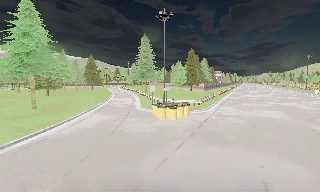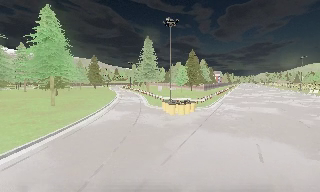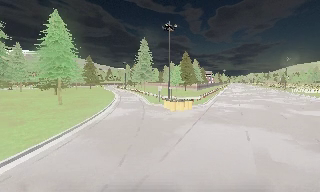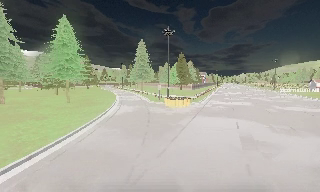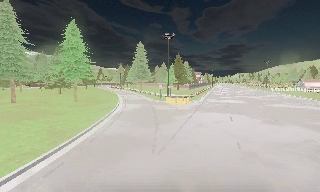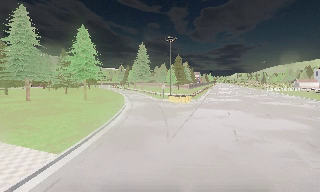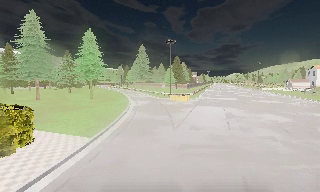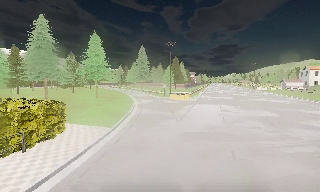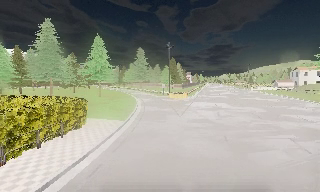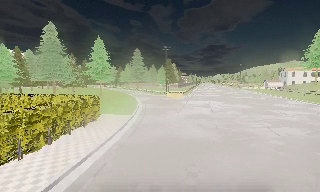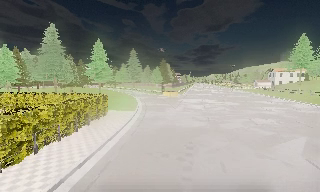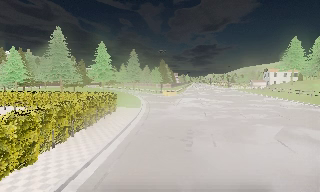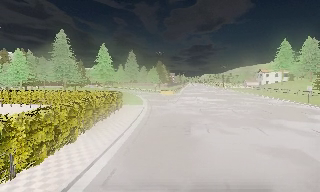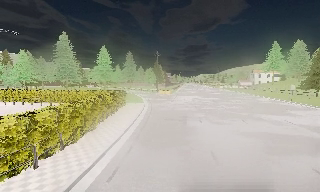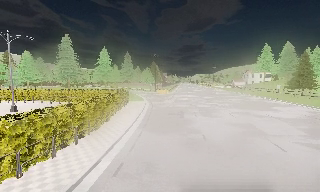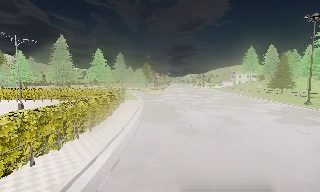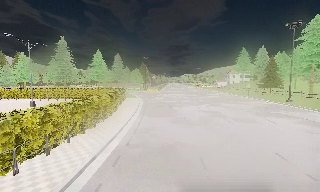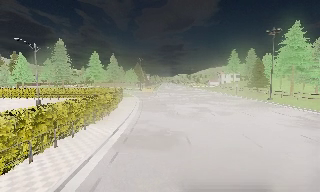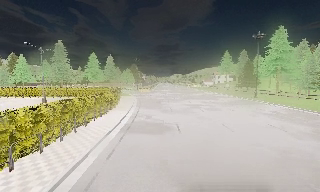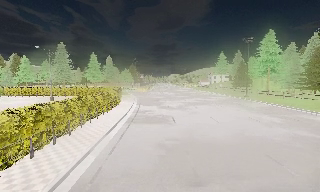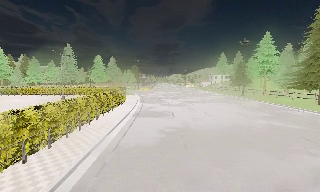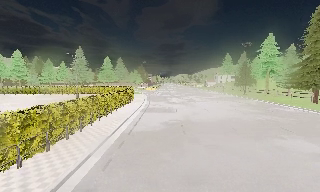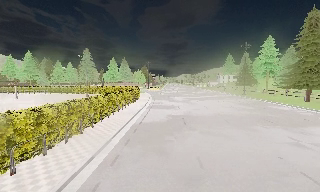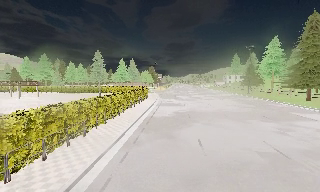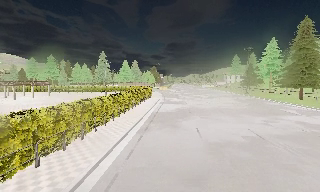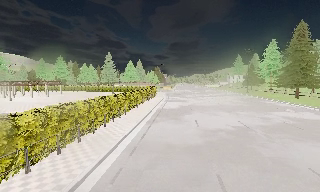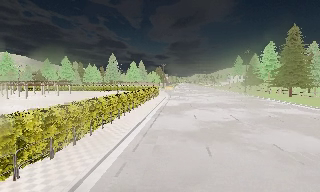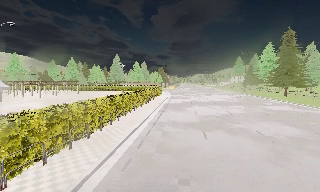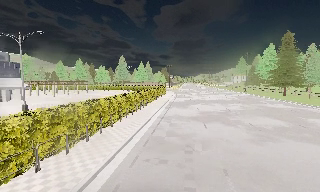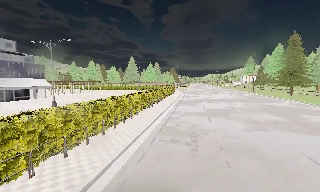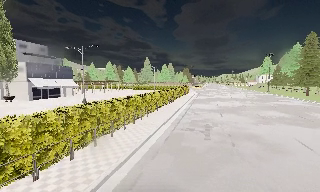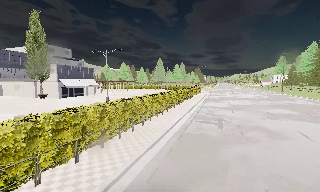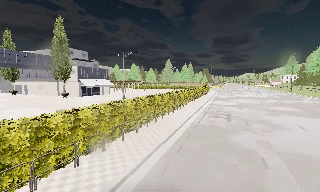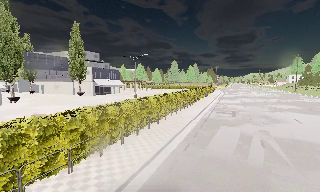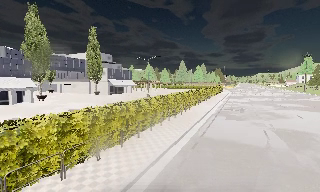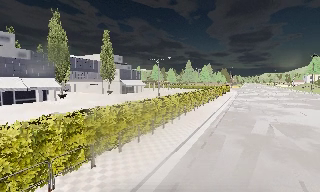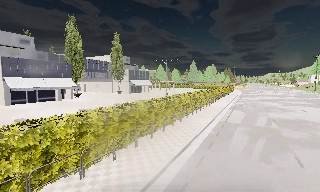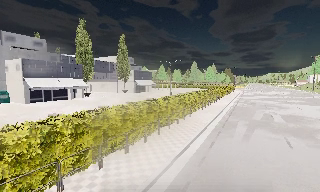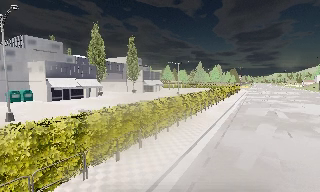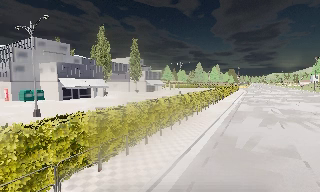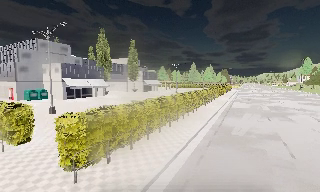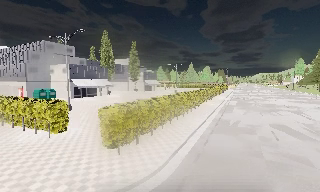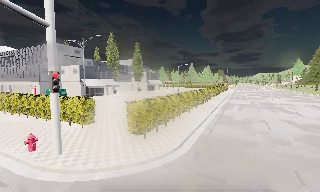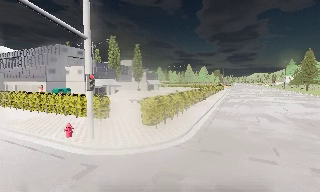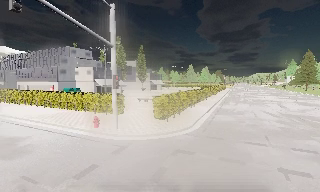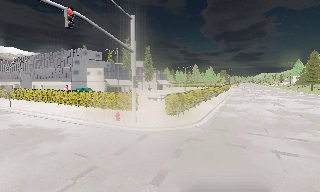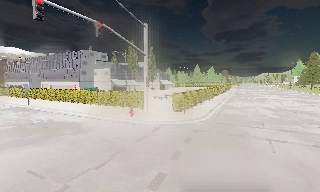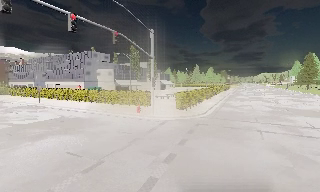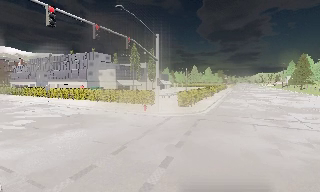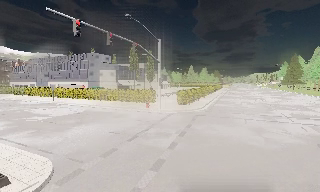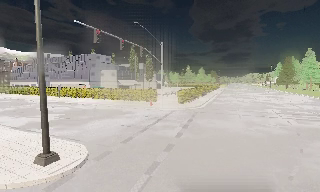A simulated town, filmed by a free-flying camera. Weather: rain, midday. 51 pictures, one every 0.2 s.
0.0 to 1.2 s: The camera travels backward and to its left, about 14 m, so what stands in front gets smaller.
1.2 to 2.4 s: The camera travels backward, about 13 m, so what stands in front gets smaller.
2.4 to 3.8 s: The camera pans to its right, which is clockwise from overhead, by about 10 degrees. It travels backward, about 17 m, so what stands in front gets smaller.
3.8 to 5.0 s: The camera travels backward, about 14 m, so what stands in front gets smaller.
5.0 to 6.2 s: The camera pans to its left, which is counterclockwise from overhead, by about 15 degrees. It travels backward, about 14 m, so what stands in front gets smaller.
6.2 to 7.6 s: The camera swings to its left by about 10 degrees, and the scene slides to the right. It travels backward and to its left, about 15 m, so what stands in front gets smaller.
7.6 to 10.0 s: The camera travels backward and to its left, about 25 m, so what stands in front gets smaller.
The film runs backward here.
